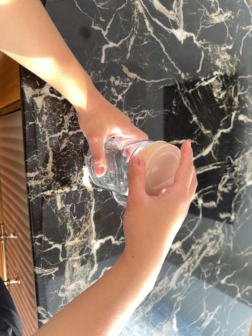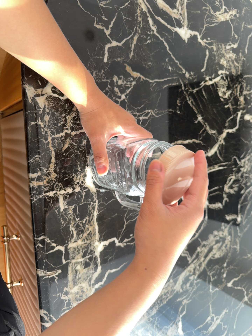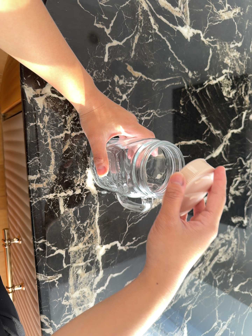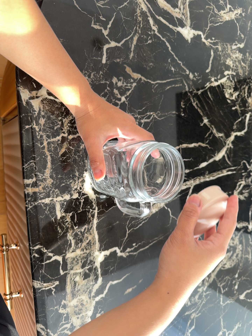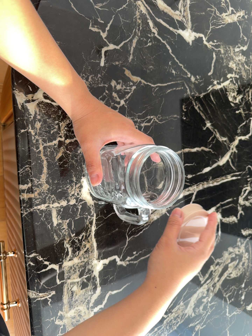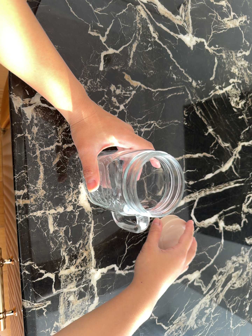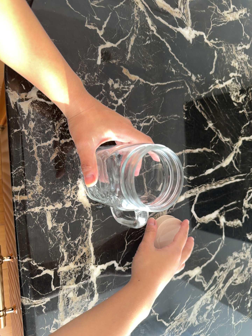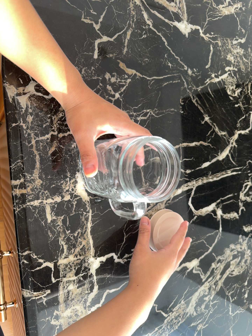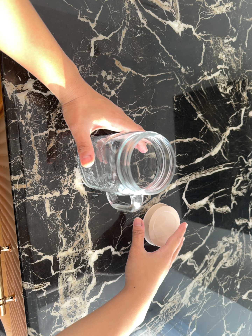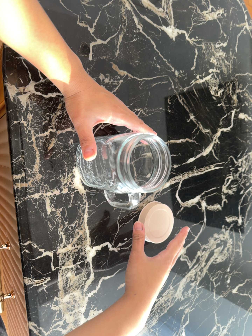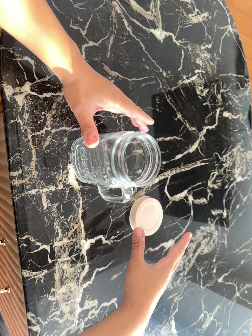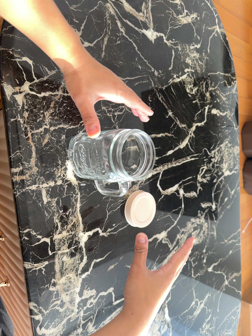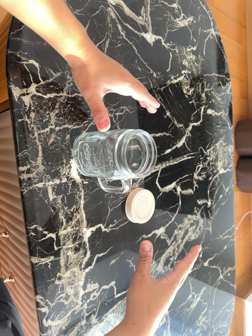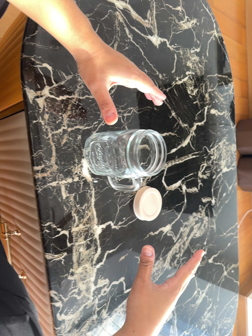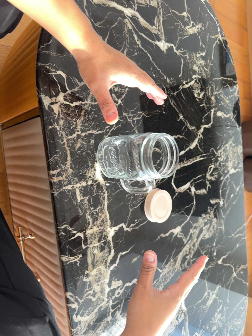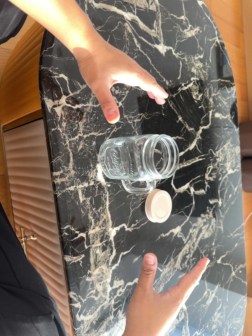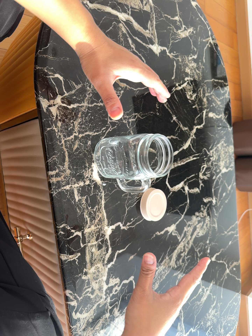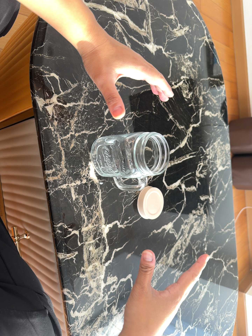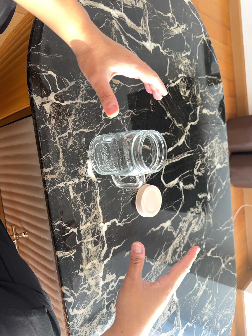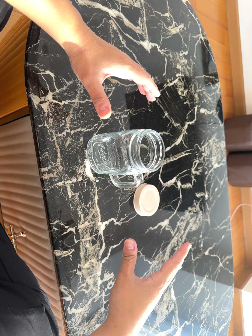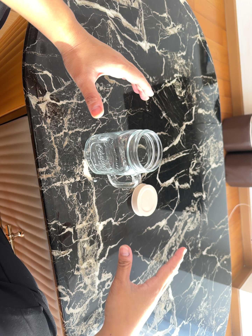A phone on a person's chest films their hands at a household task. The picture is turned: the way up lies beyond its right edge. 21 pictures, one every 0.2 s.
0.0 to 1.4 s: The camera shifts only a little, or ends up much as it began.
1.4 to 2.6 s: The camera pans to its right by about 10 degrees. It travels backward and to its left, about 12 cm, so what stands in front gets smaller.
2.6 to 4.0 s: The camera shifts only a little, or ends up much as it began.
The film runs backward here.
